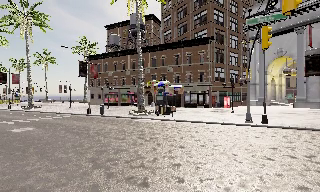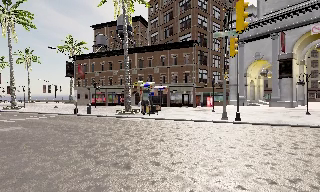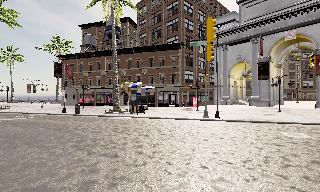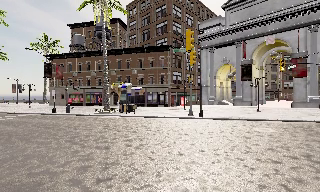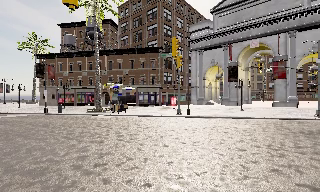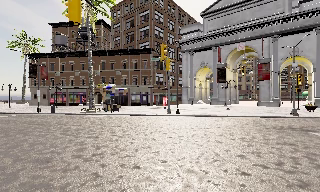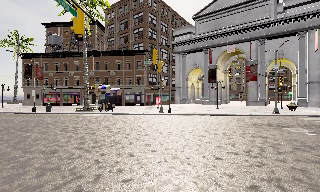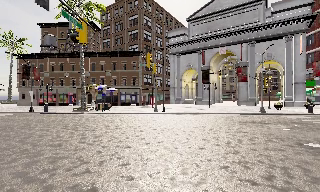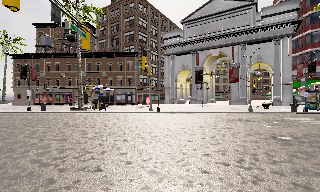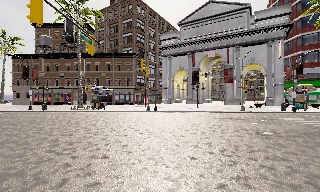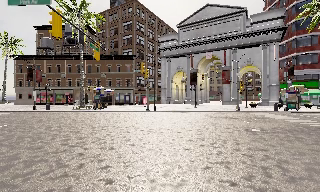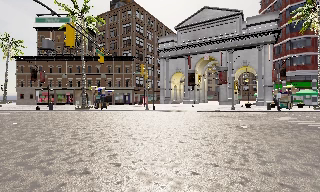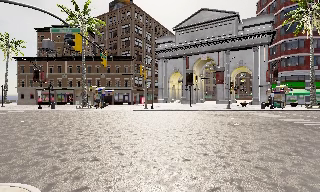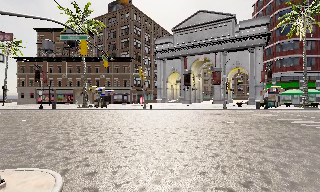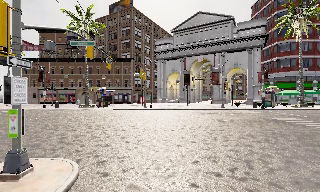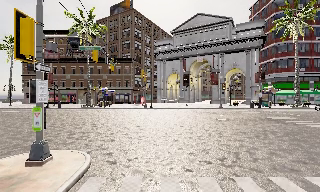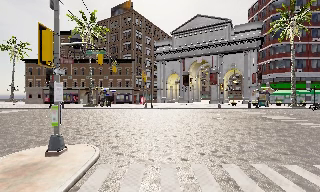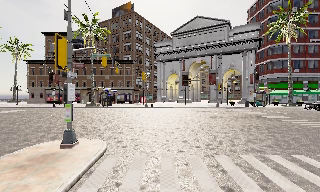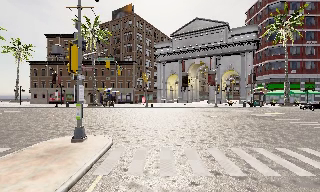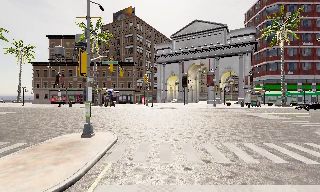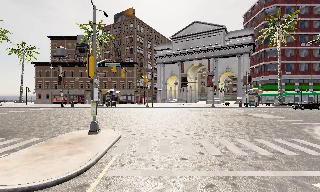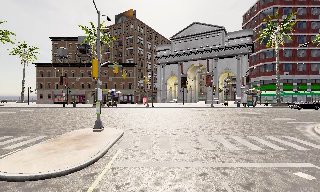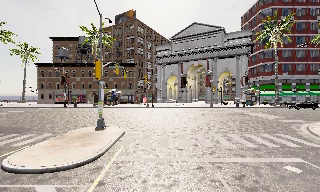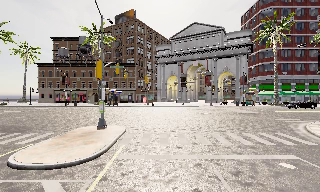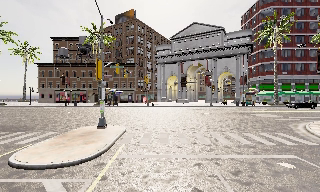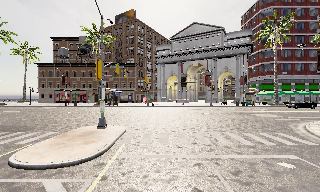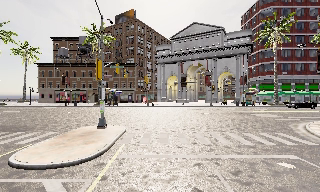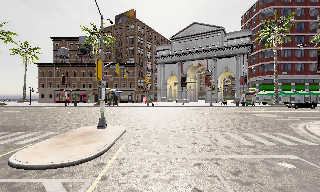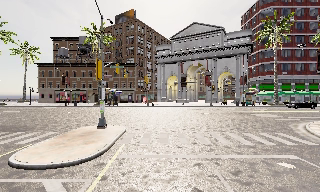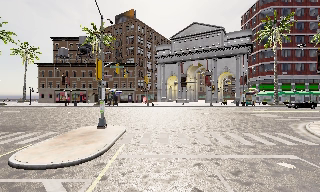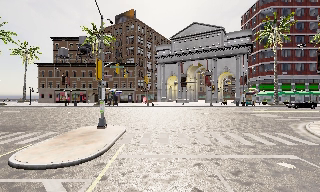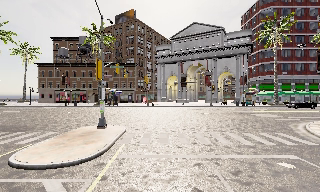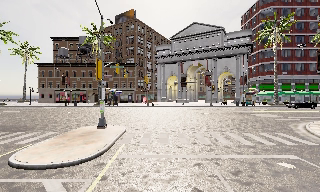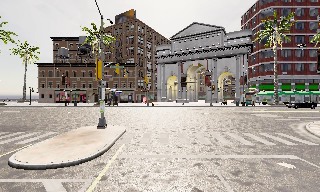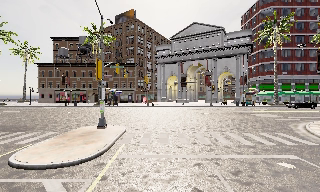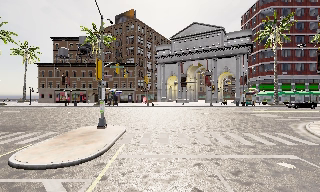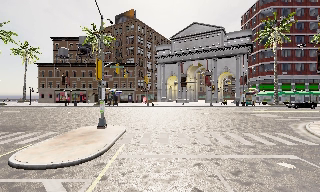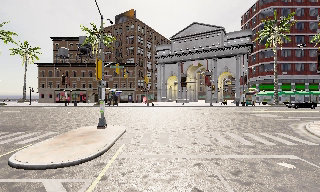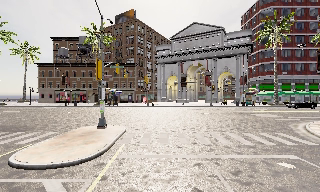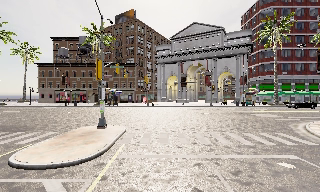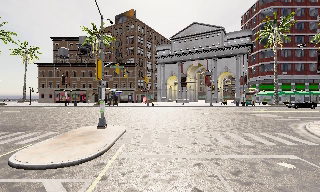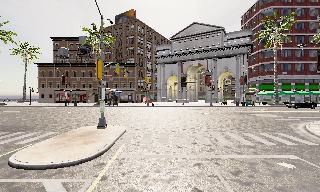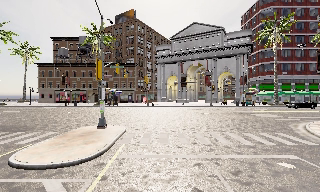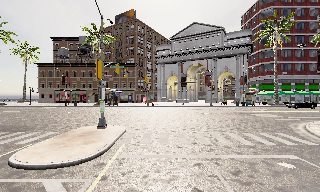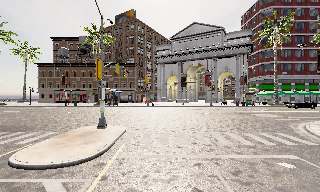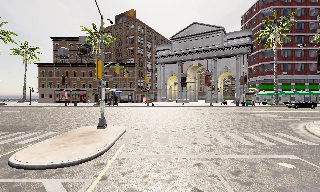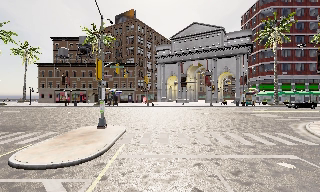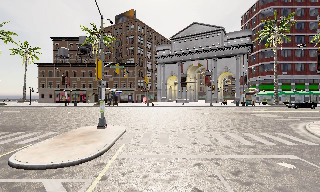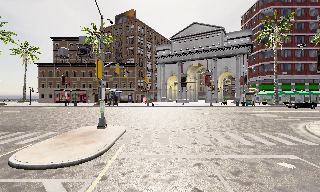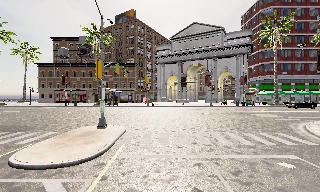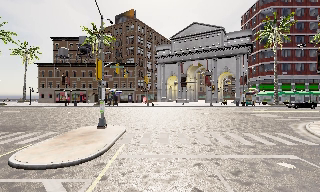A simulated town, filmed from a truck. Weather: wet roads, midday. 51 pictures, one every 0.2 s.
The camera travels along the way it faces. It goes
backward.
0.0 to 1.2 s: The camera pans to its right, which is clockwise from overhead, by about 20 degrees. It travels backward, about 7 m, so what stands in front gets smaller.
1.2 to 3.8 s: The camera travels backward, about 12 m, so what stands in front gets smaller.
3.8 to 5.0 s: The camera travels backward, about 2 m, so what stands in front gets smaller. It loses speed.
5.0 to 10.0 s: The camera keeps its place and its aim.
The film runs backward here.
